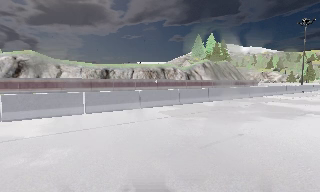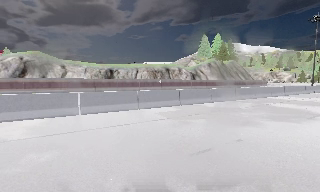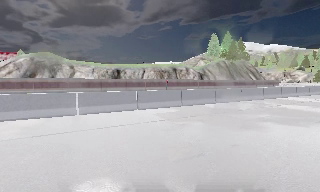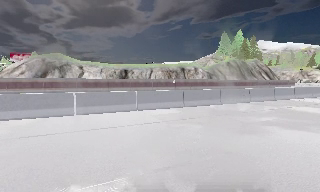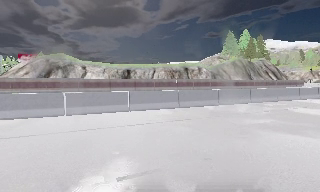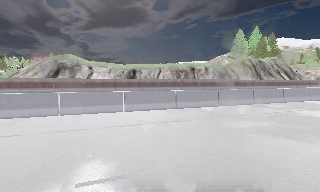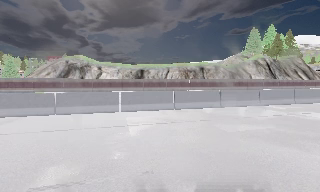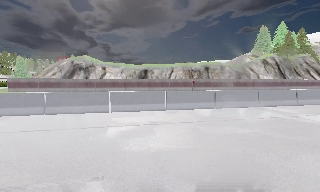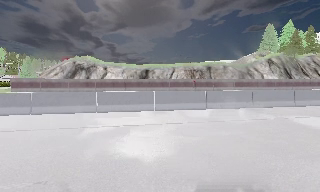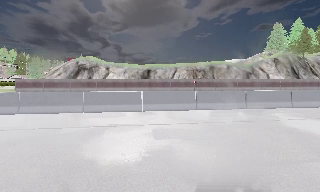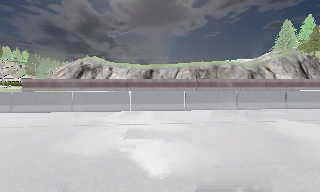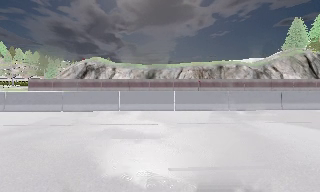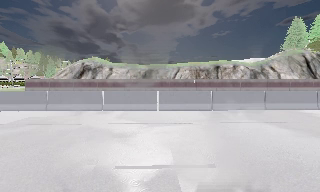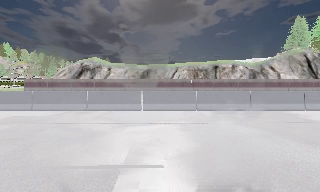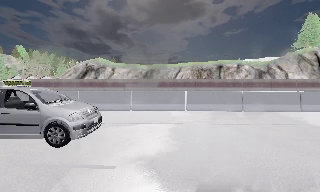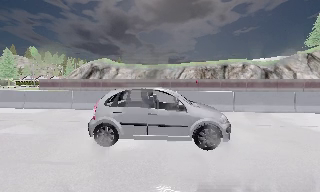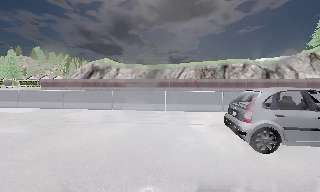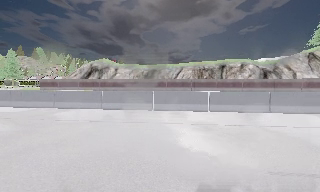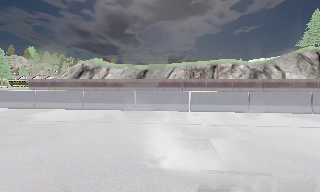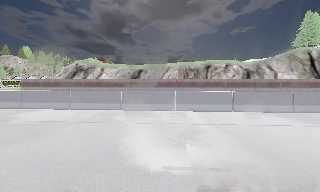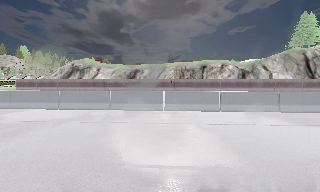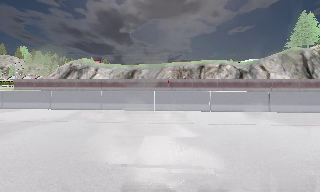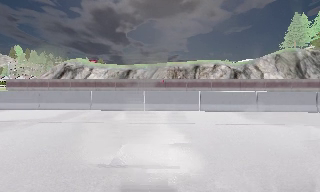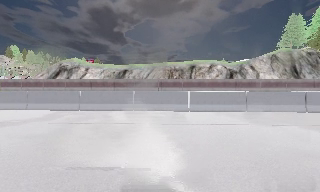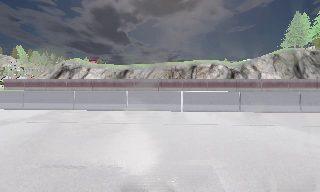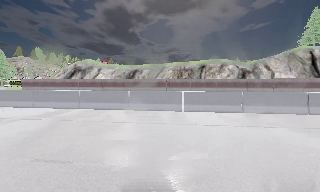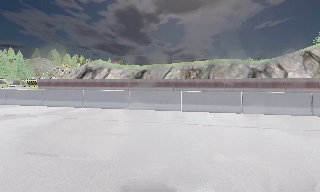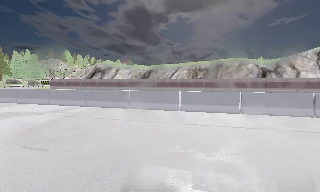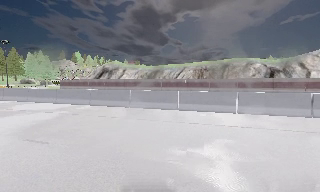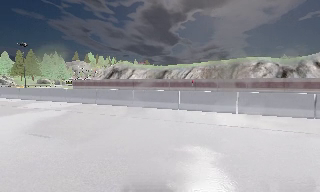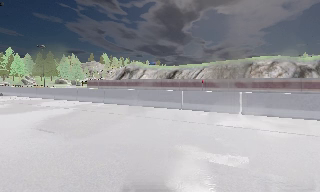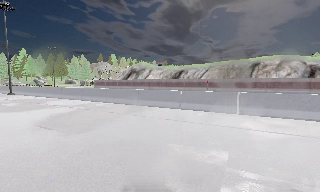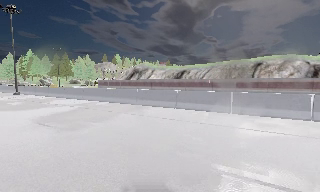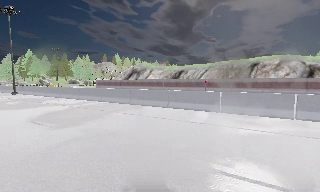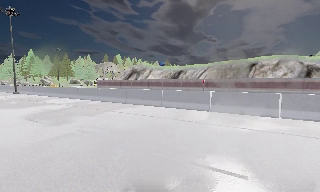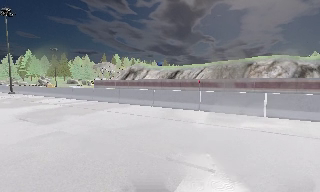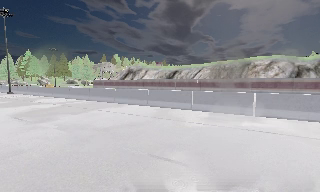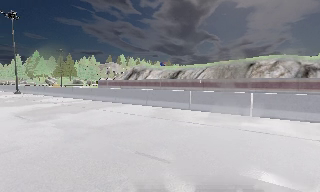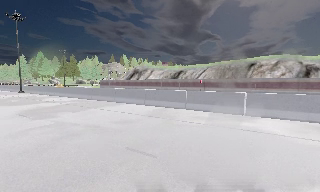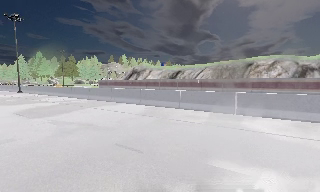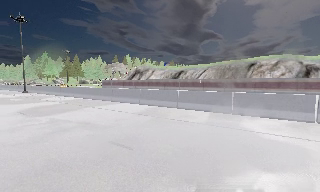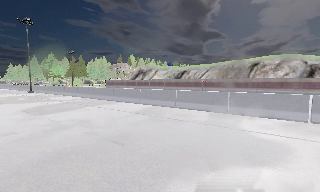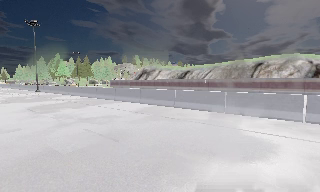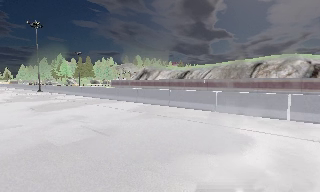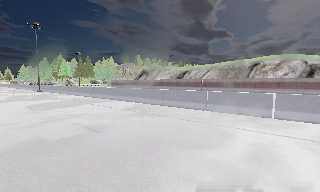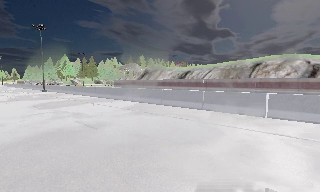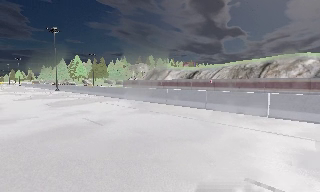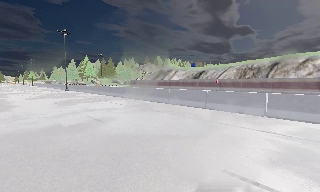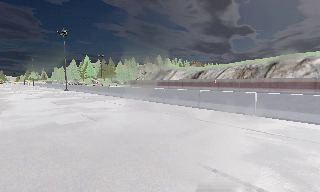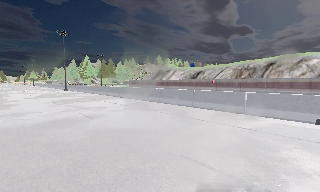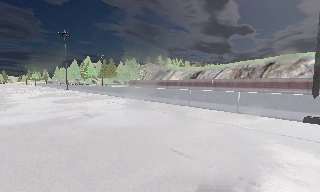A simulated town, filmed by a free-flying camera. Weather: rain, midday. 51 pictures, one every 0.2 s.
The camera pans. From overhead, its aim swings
counterclockwise.
0.0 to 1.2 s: The camera pans to its left, which is counterclockwise from overhead, by about 20 degrees. It travels to its right and forward, about 4.5 m.
1.2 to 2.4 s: The camera pans to its left, which is counterclockwise from overhead, by about 15 degrees. It travels to its right, about 7 m, so close, fixed things drift to the left.
2.4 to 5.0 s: The camera travels to its right, about 10 m, so close, fixed things drift to the left. It loses speed.
5.0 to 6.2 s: The camera pans to its left, which is counterclockwise from overhead, by about 20 degrees. It travels to its right, about 4 m.
6.2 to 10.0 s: The camera pans to its left, which is counterclockwise from overhead, by about 20 degrees. It travels to its right and backward, about 10 m, so close, fixed things drift to the left.
The film runs forward here.
